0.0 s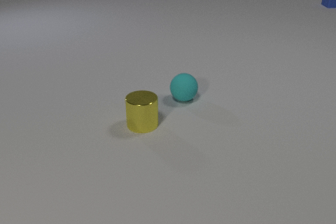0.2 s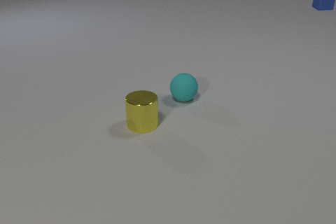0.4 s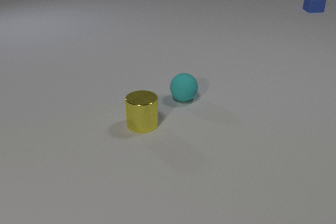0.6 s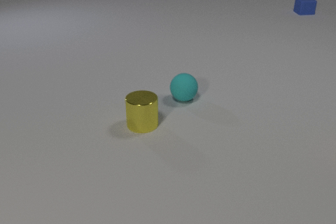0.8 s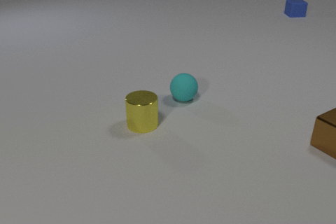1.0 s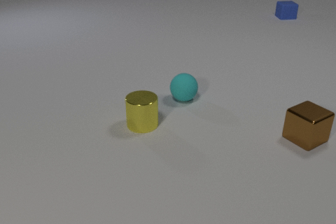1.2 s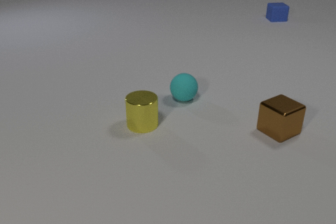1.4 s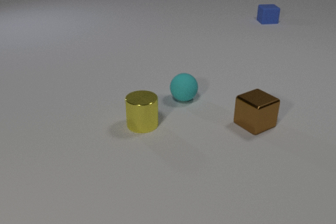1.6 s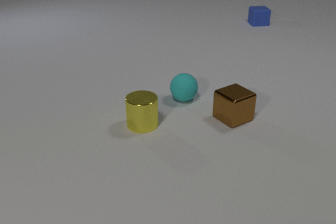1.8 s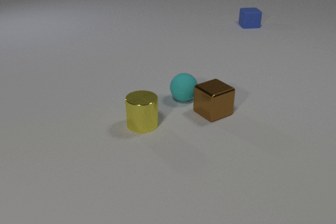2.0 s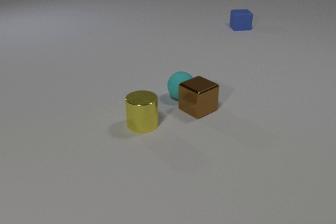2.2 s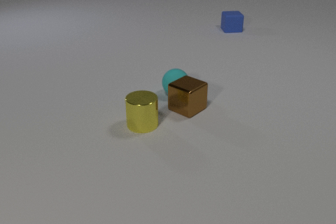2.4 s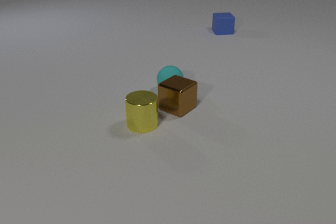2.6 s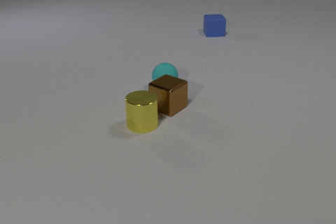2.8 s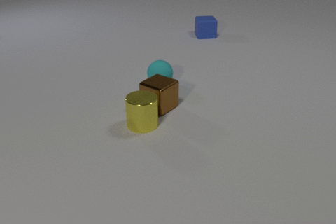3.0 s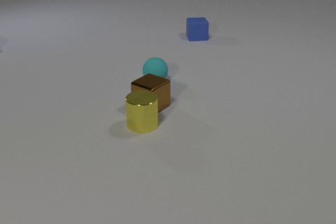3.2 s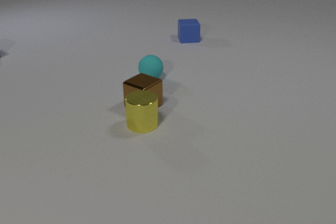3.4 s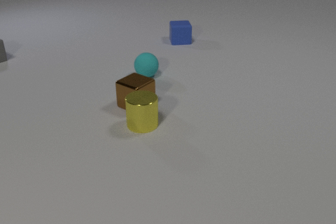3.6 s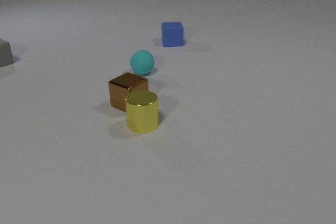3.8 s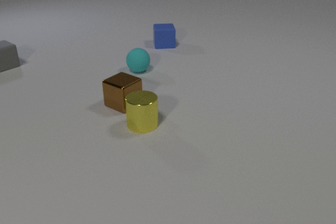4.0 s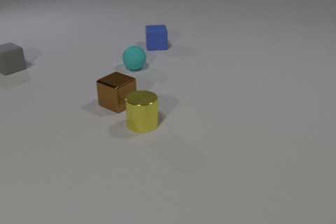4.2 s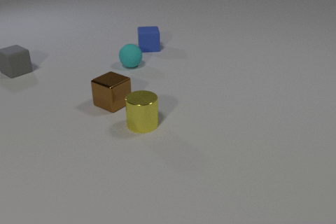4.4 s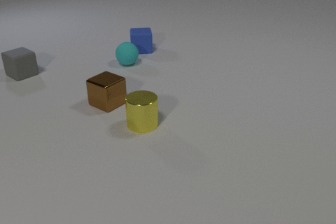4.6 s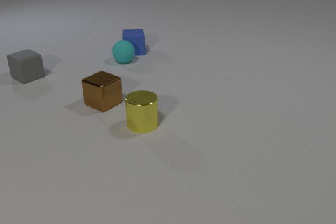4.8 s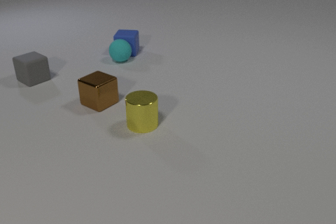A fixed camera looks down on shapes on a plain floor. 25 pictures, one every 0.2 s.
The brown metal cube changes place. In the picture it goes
to the left.
The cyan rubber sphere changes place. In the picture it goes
away from the camera.
0.0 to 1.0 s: The brown metal cube comes in at the right edge, slides to the left. The blue rubber cube slides toward the camera and to the left.
1.0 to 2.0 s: The brown metal cube slides to the left. The blue rubber cube slides toward the camera and to the left. The brown metal cube and the cyan rubber sphere collide.
2.0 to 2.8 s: The brown metal cube slides to the left. The cyan rubber sphere rolls away from the camera and to the left. The blue rubber cube slides to the left and toward the camera.
2.8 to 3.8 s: The brown metal cube slides to the left. The cyan rubber sphere rolls away from the camera and to the left. The gray rubber cube comes in at the left edge, slides toward the camera and to the right. The blue rubber cube slides to the left and toward the camera.
3.8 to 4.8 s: The brown metal cube slides to the left. The cyan rubber sphere rolls away from the camera and to the left. The gray rubber cube slides toward the camera and to the right. The blue rubber cube slides to the left and toward the camera. The cyan rubber sphere and the blue rubber cube collide.
How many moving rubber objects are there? 3.
What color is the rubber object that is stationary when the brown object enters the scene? cyan.
What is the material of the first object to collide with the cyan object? metal.
